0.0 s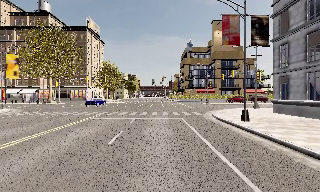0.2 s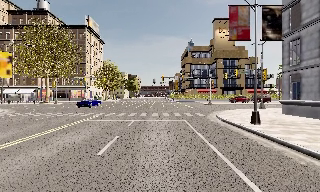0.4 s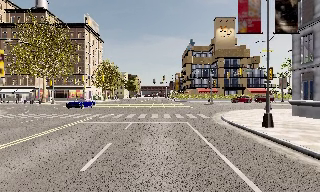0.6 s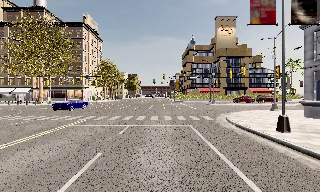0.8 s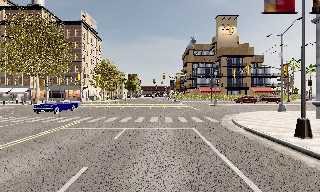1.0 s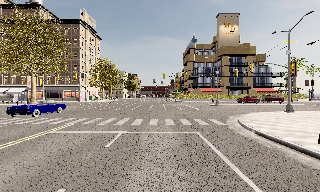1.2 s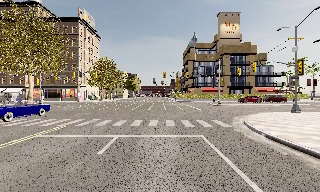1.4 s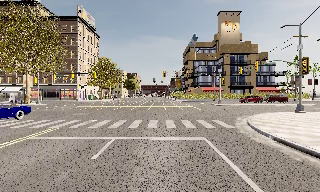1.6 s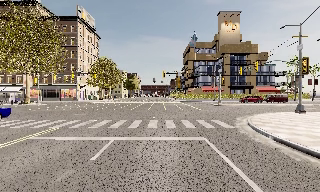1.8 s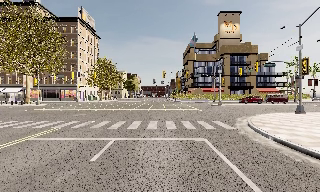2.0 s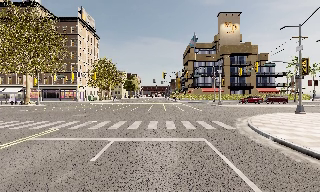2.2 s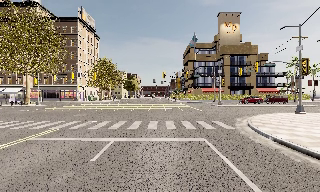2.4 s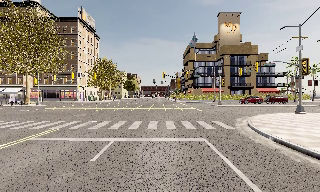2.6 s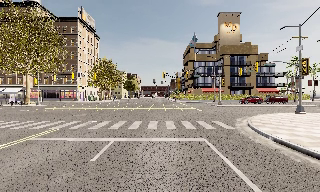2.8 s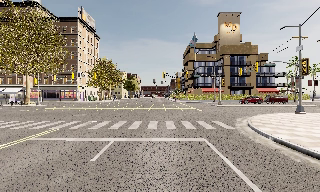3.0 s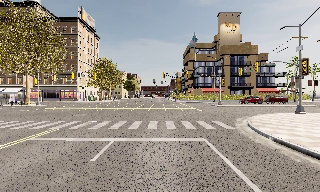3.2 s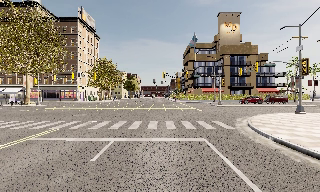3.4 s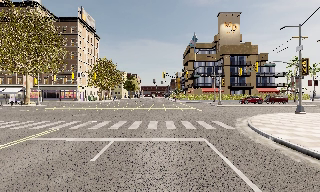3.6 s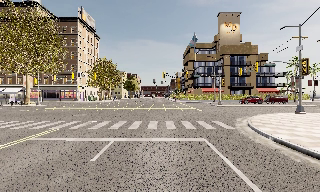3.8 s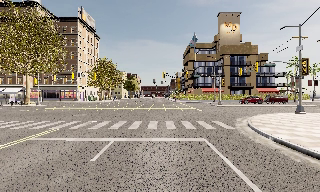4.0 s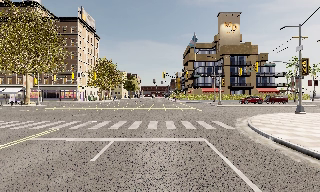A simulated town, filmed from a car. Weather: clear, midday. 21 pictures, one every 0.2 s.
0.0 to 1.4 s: The camera travels forward, about 6 m, so what stands in front looms larger. It loses speed.
1.4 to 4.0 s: The camera keeps its place and its aim.
The film runs forward here.
